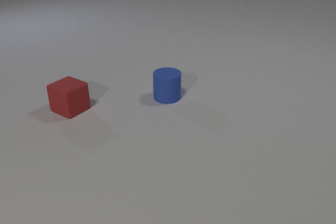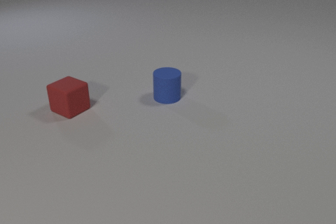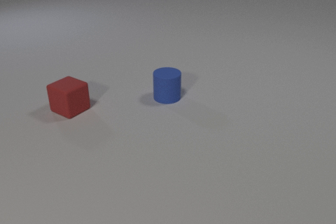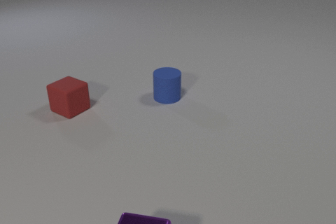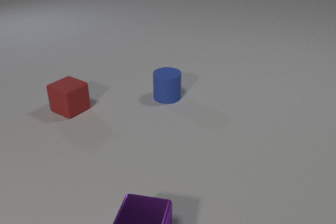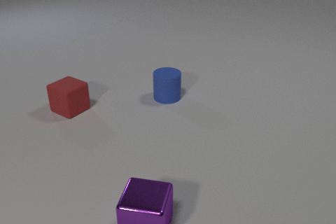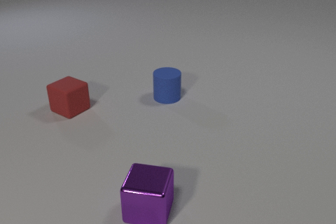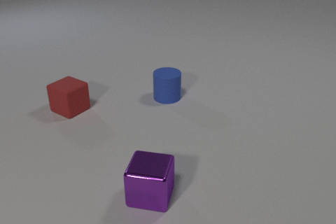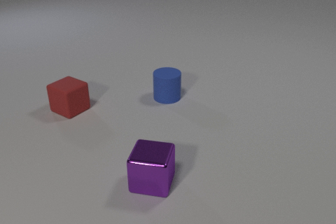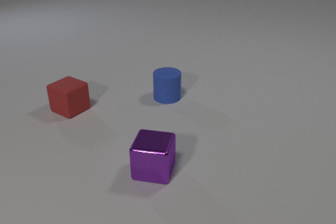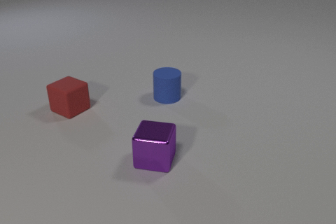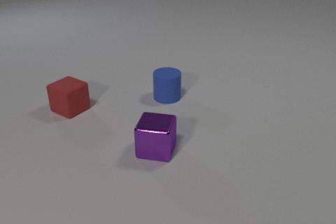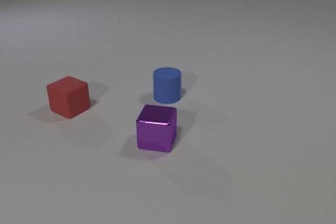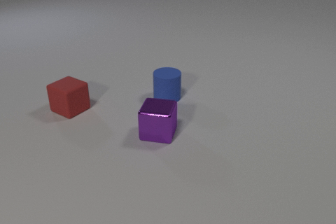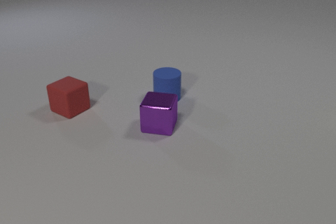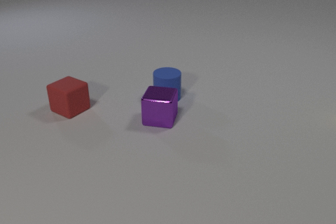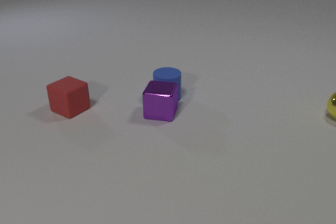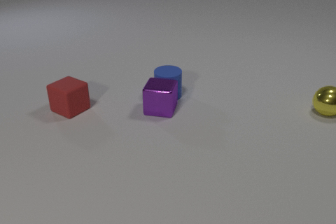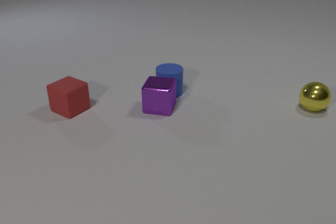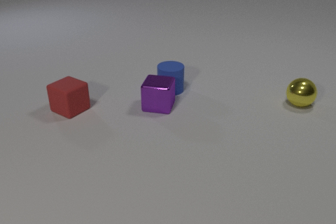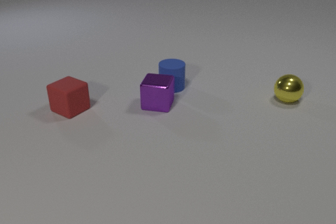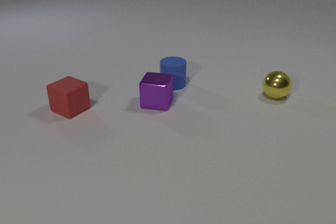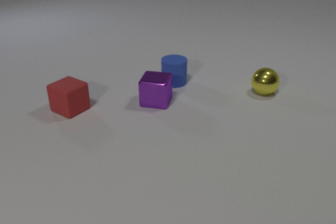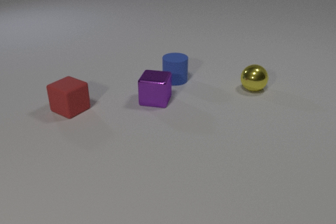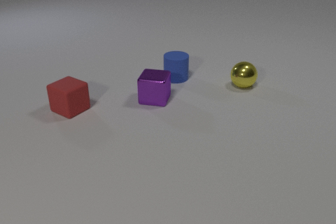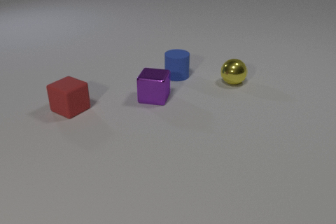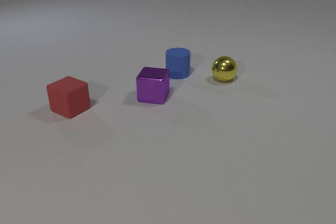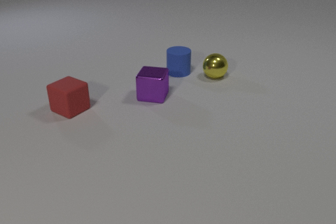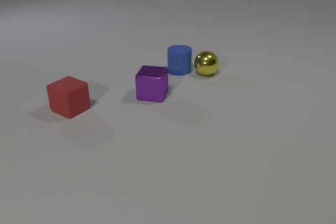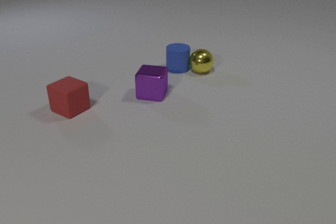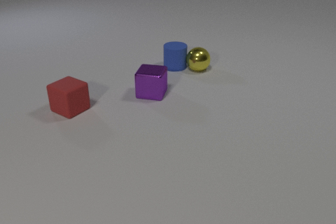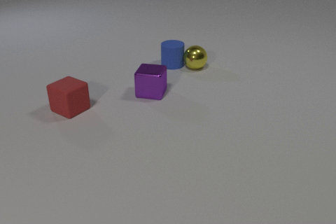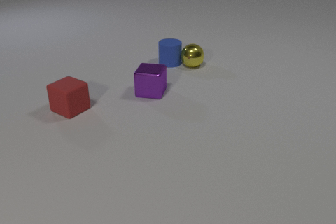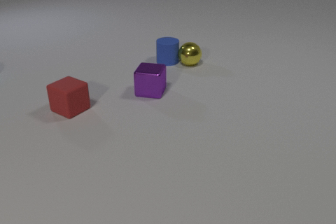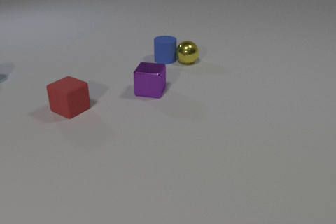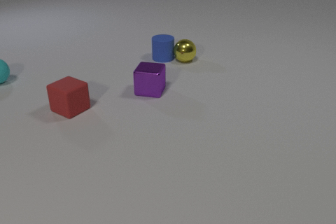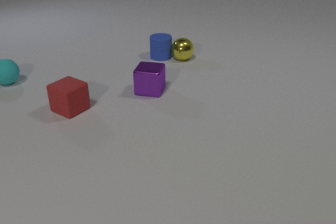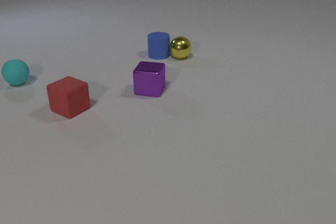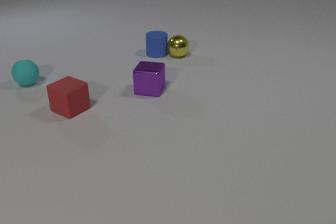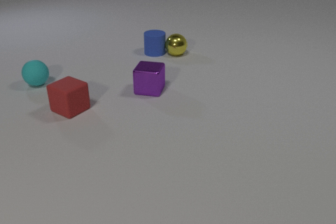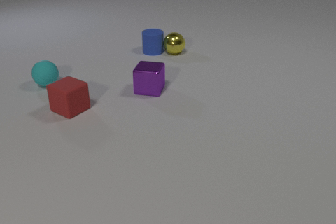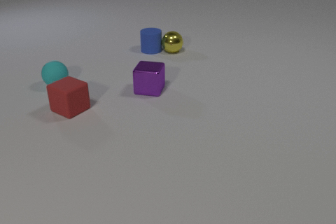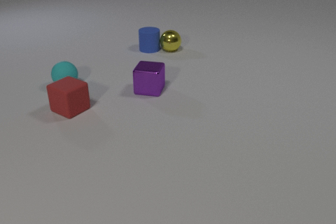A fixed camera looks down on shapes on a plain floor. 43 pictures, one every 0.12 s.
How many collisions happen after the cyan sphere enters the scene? 0.
How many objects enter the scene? 3.
How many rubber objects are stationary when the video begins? 2.
0.00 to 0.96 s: The purple metal cube comes in at the bottom edge, slides away from the camera.
0.96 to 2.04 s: The purple metal cube slides away from the camera. The yellow metal sphere comes in at the right edge, rolls to the left. The purple metal cube and the blue rubber cylinder collide.
2.04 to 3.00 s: The purple metal cube slides away from the camera. The blue rubber cylinder slides away from the camera. The yellow metal sphere rolls to the left and away from the camera.
3.00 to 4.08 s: The purple metal cube slides away from the camera. The blue rubber cylinder slides away from the camera. The yellow metal sphere rolls to the left and away from the camera. The blue rubber cylinder and the yellow metal sphere collide.
4.08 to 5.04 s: The blue rubber cylinder slides away from the camera and to the left. The yellow metal sphere rolls away from the camera and to the left. The cyan rubber sphere rolls to the right and toward the camera.
